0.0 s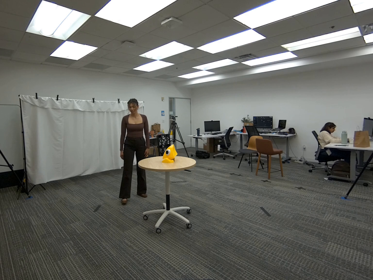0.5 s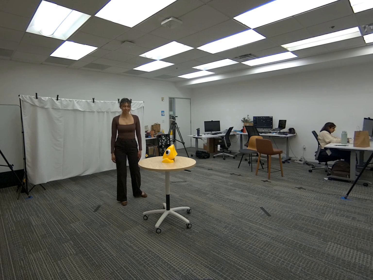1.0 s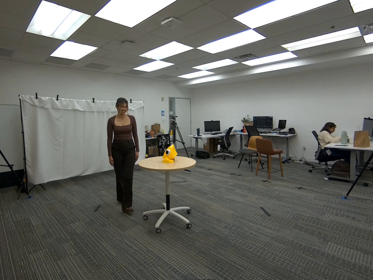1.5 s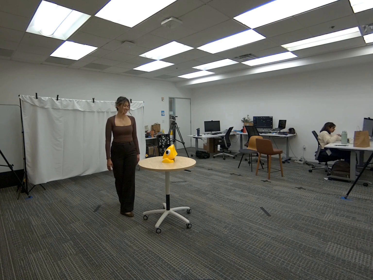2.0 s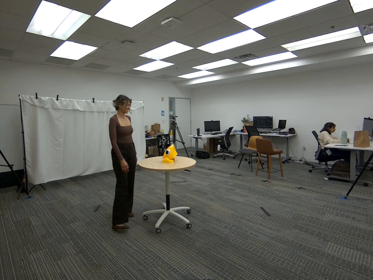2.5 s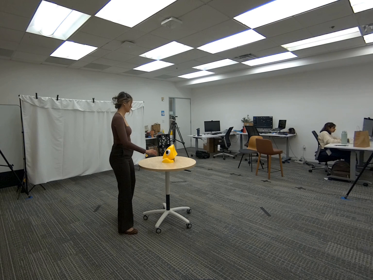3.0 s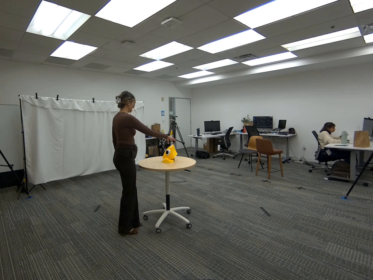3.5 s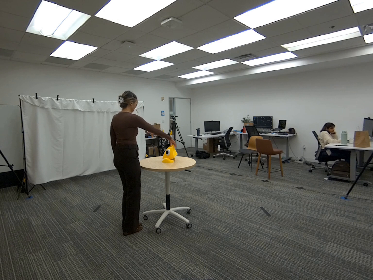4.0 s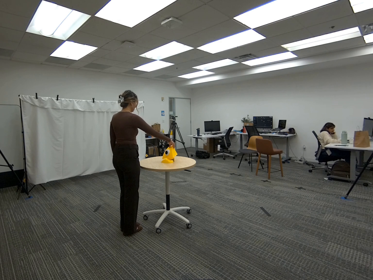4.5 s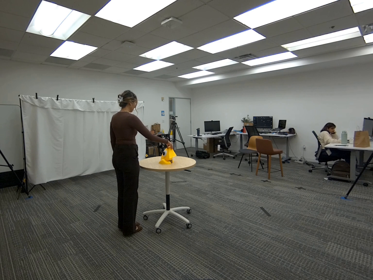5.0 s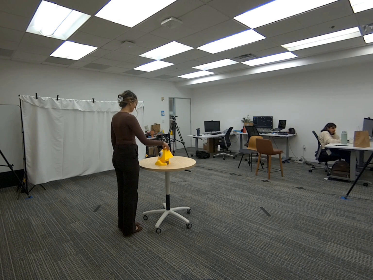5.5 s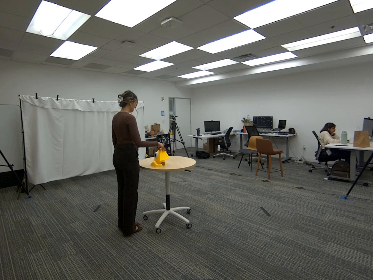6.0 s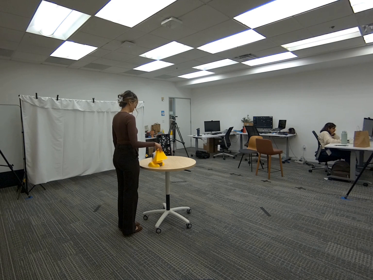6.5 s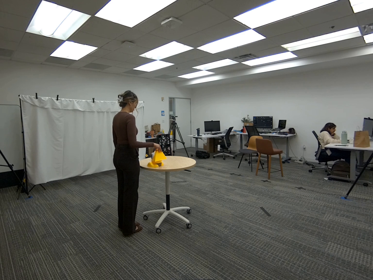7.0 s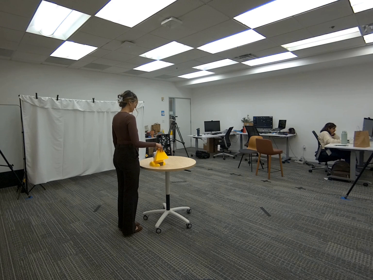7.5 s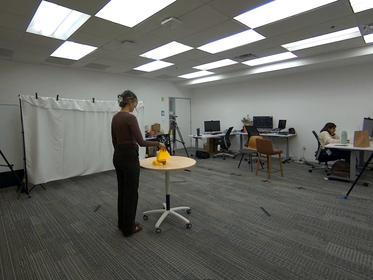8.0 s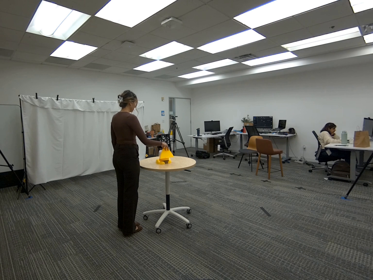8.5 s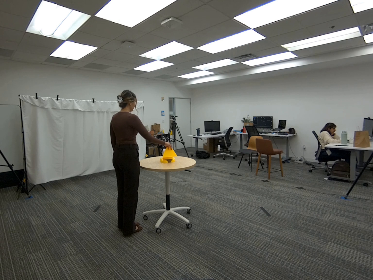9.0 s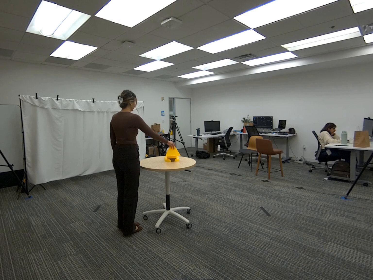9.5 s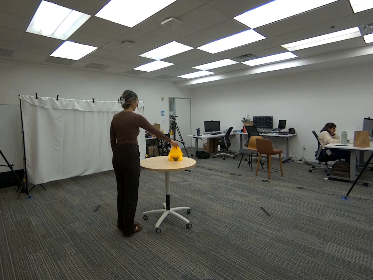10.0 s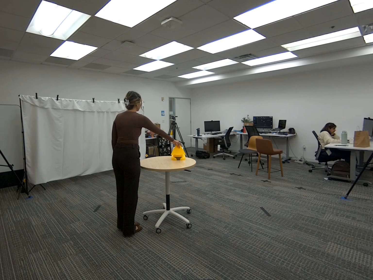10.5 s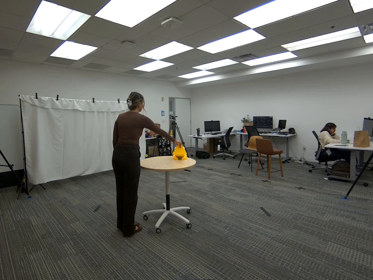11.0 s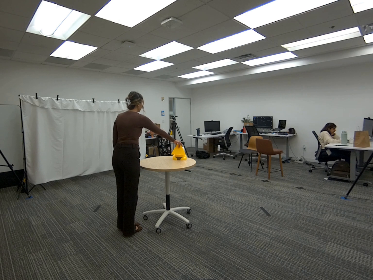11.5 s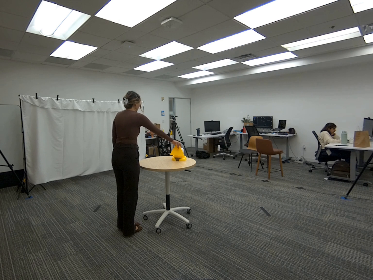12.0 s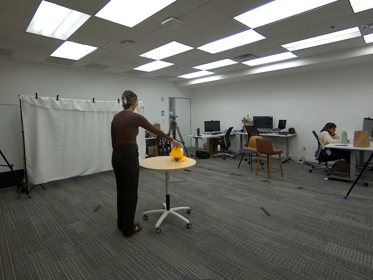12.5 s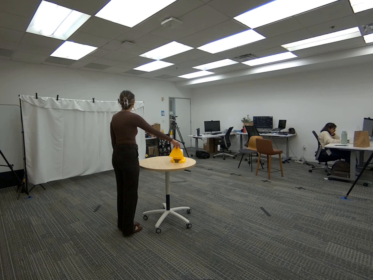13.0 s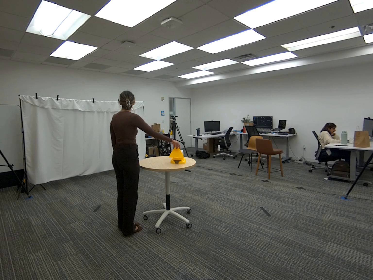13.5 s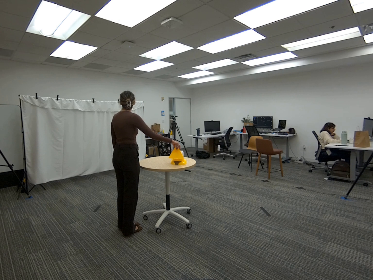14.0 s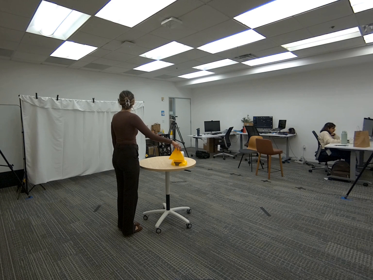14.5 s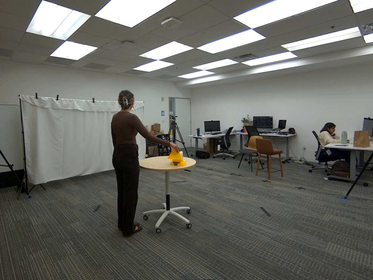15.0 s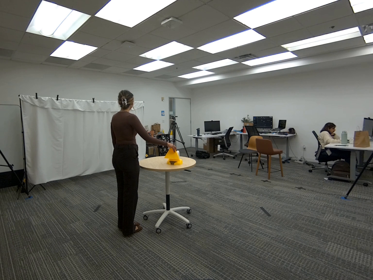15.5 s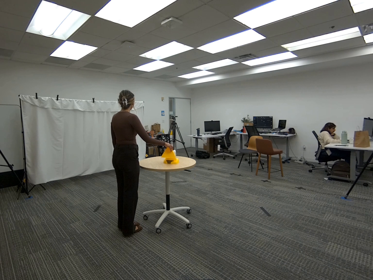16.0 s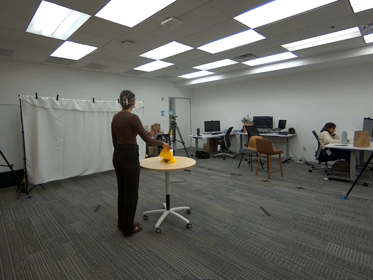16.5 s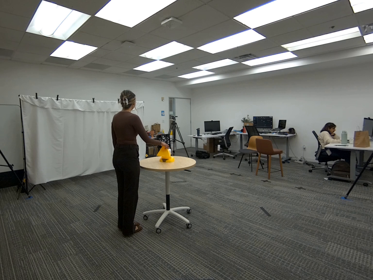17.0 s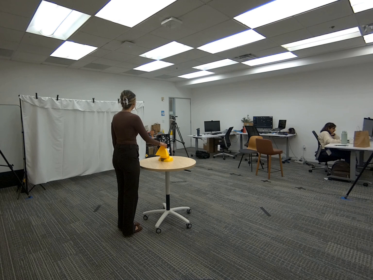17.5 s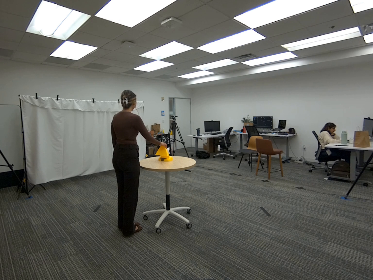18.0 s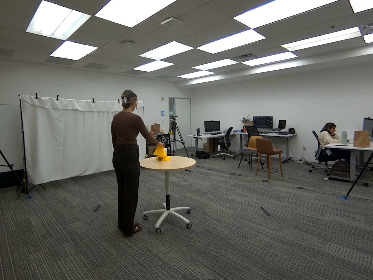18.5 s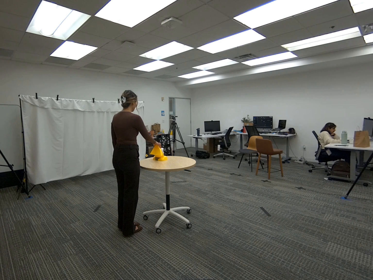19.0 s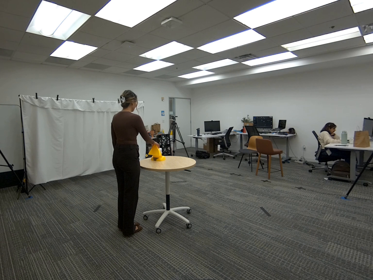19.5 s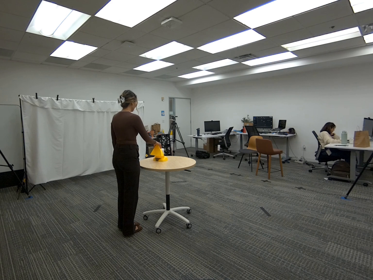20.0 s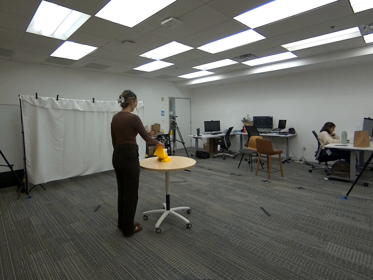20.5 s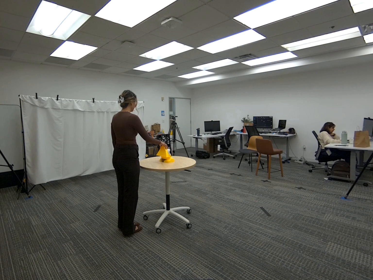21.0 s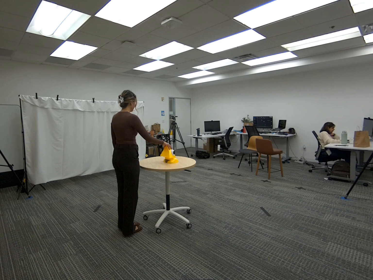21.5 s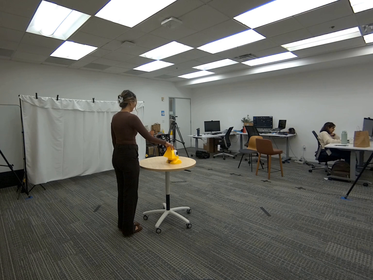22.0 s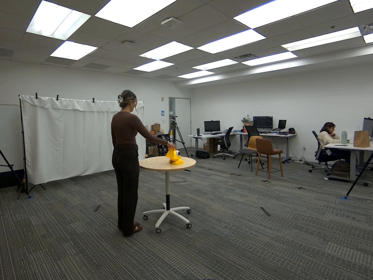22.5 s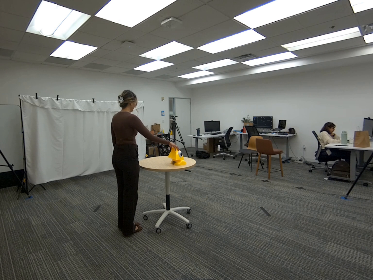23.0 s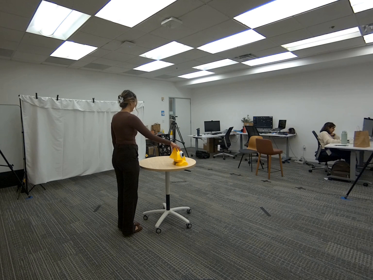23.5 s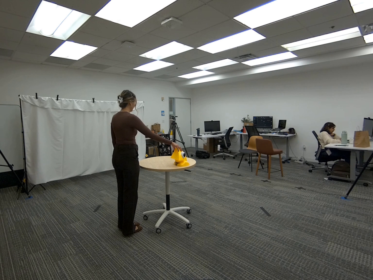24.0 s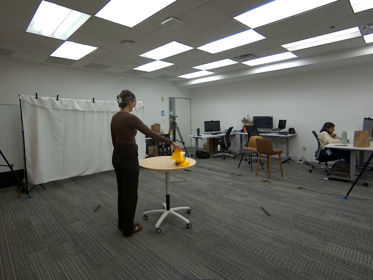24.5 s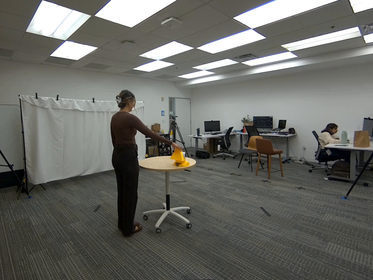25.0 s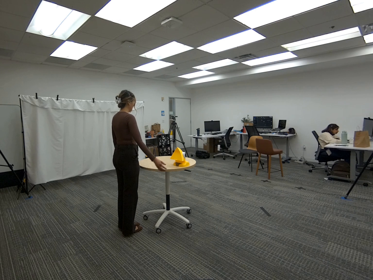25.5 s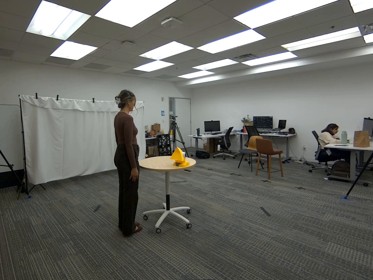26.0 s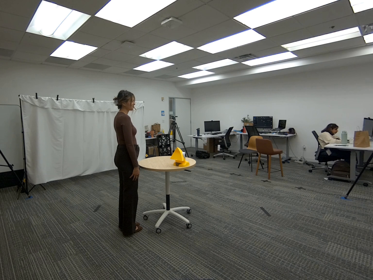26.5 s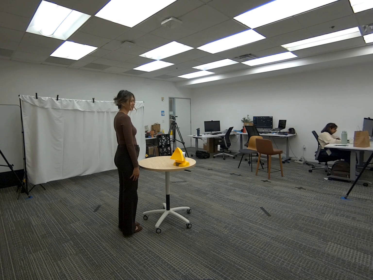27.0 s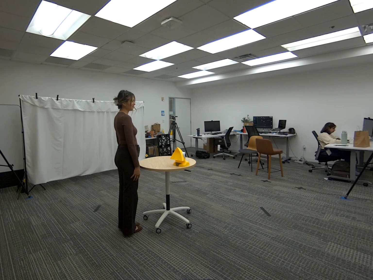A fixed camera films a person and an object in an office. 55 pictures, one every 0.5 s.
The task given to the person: Walk over to the yellow toy on the round table and slide it back and forth across the round table using your right hand. Step away from the table when finished.
